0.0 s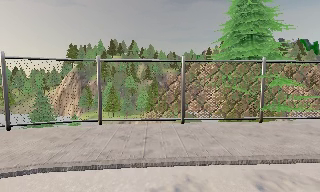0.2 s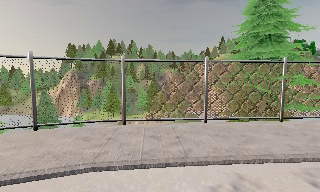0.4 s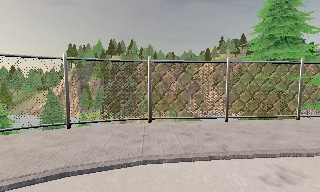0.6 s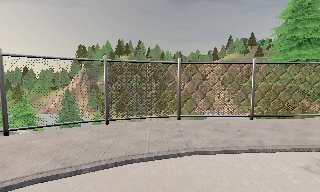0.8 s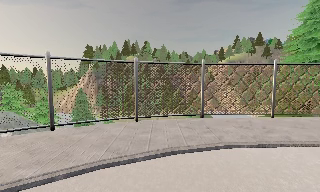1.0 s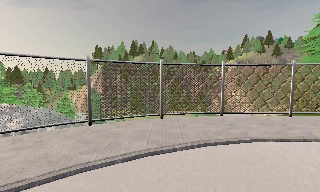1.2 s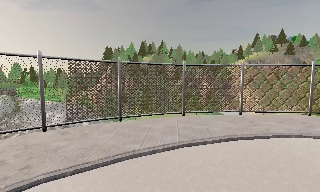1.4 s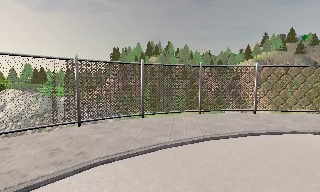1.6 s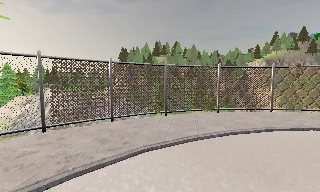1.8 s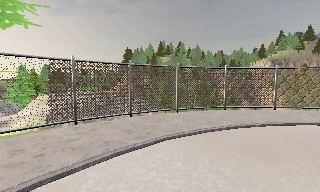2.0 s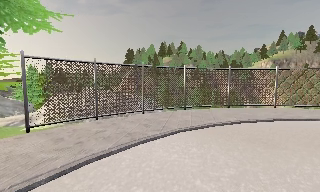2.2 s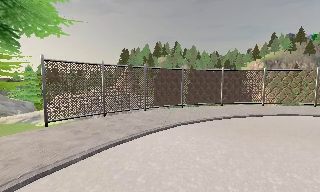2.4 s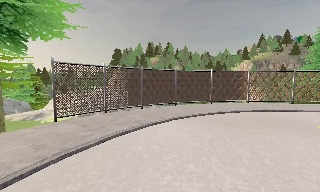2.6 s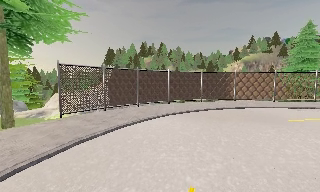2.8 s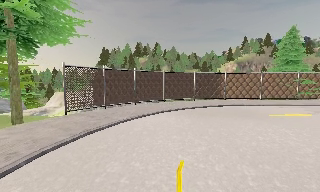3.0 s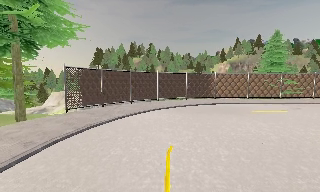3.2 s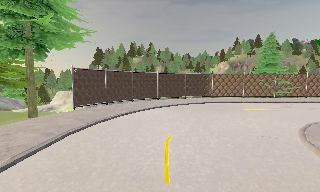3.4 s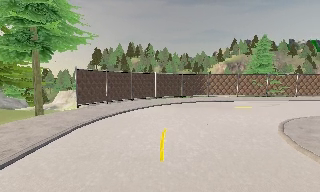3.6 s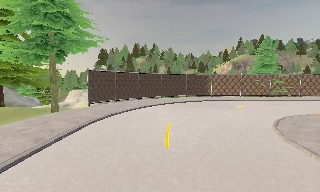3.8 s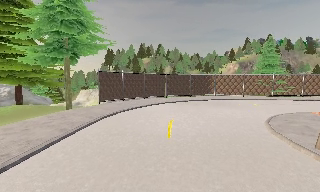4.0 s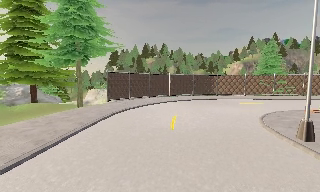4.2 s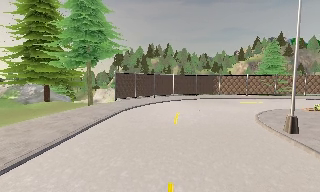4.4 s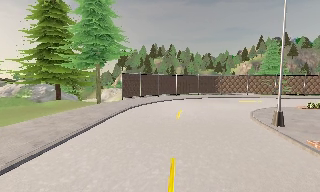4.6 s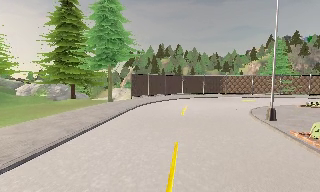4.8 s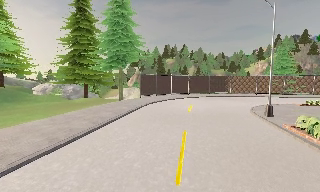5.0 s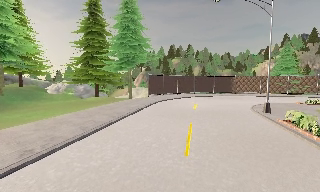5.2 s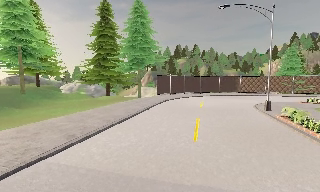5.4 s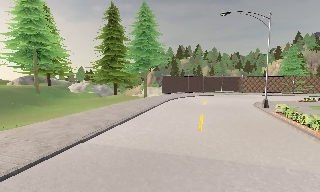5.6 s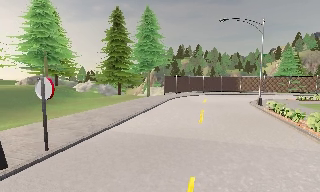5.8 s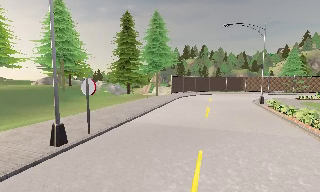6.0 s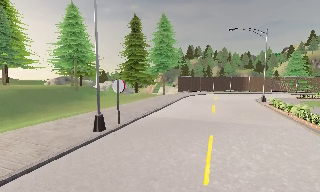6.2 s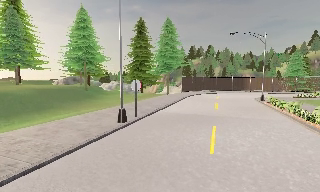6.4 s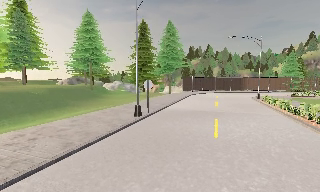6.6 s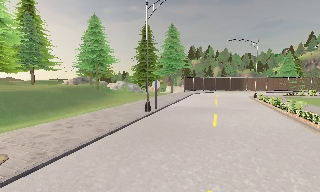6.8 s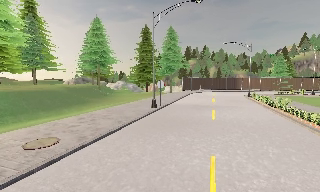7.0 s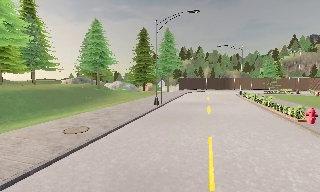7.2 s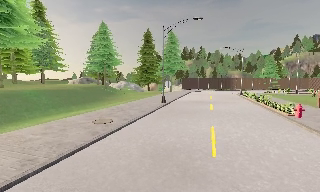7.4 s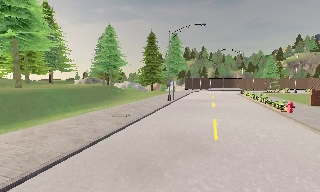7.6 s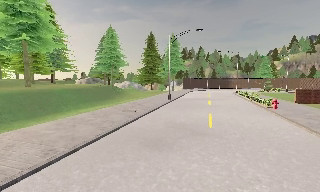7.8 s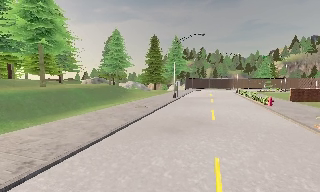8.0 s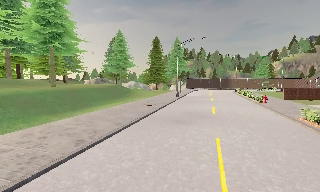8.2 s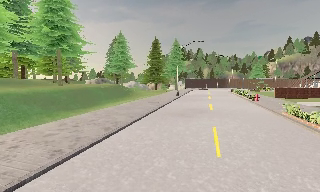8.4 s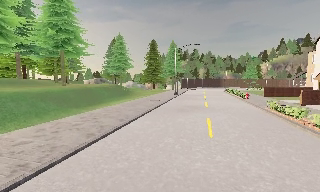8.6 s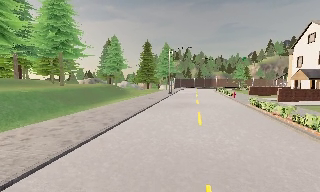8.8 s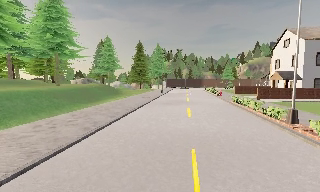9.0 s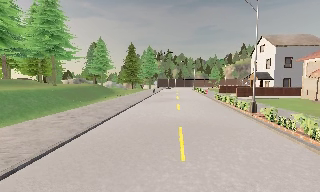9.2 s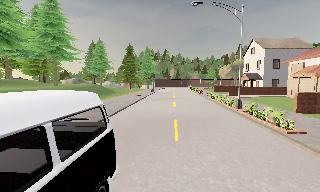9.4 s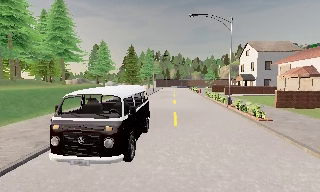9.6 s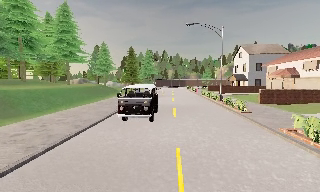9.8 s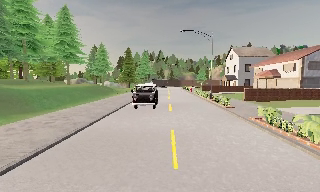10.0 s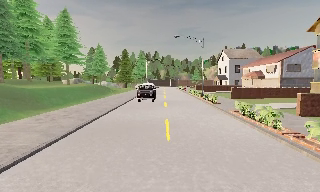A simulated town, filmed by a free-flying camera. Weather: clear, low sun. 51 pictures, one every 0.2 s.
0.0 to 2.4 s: The camera travels to its left and backward, about 13 m, so close, fixed things drift to the right.
2.4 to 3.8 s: The camera travels backward, about 7 m, so what stands in front gets smaller.
3.8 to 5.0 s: The camera swings to its left by about 10 degrees, and the scene slides to the right. It travels backward, about 7 m, so what stands in front gets smaller.
5.0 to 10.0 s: The camera pans to its right, which is clockwise from overhead, by about 10 degrees. It travels backward, about 40 m, so what stands in front gets smaller.
The film runs backward here.
